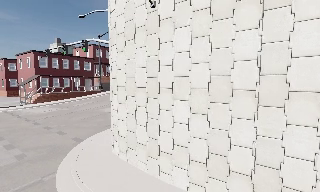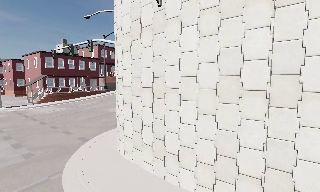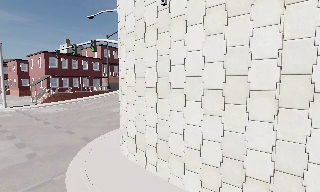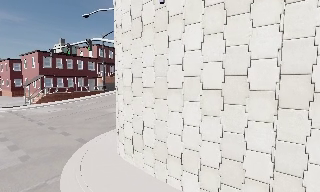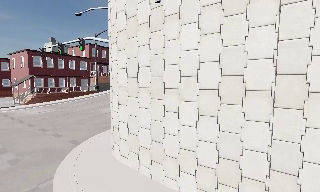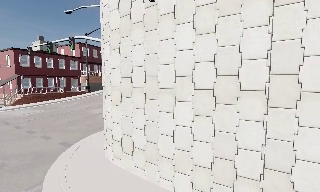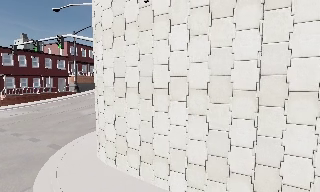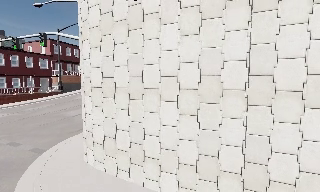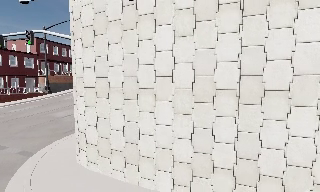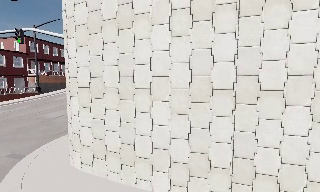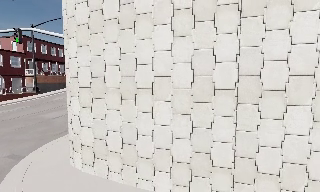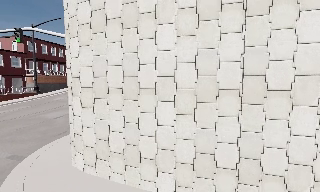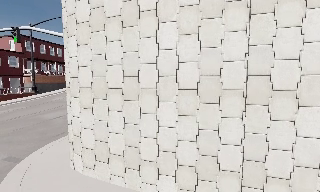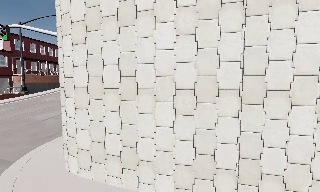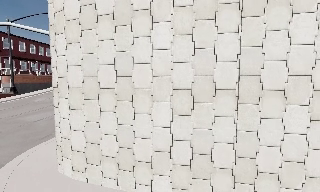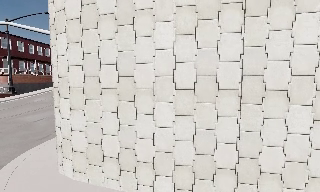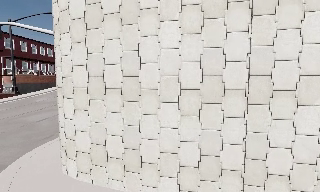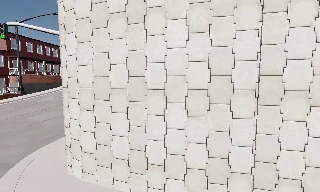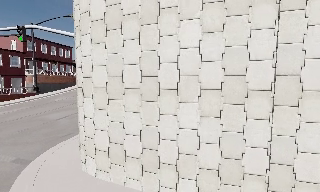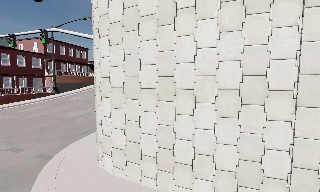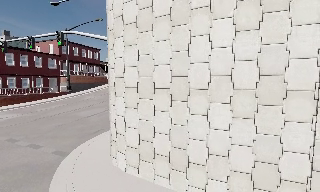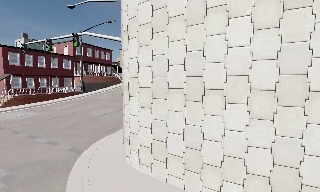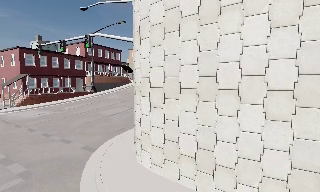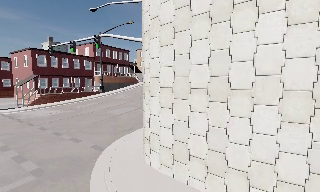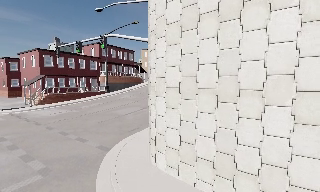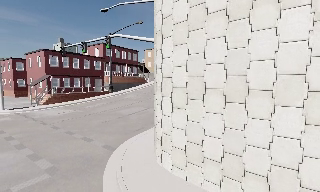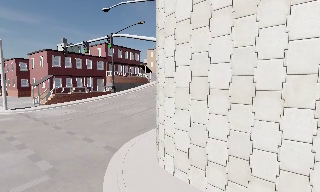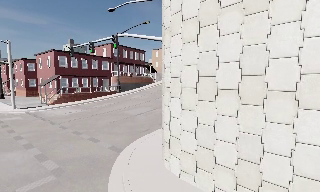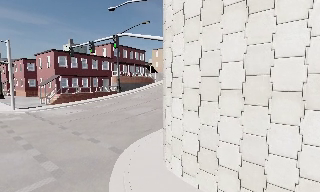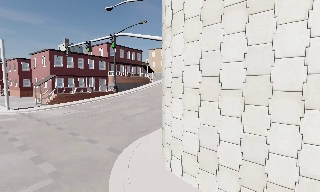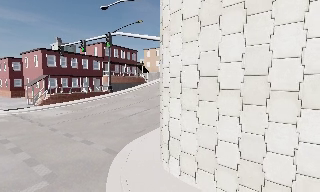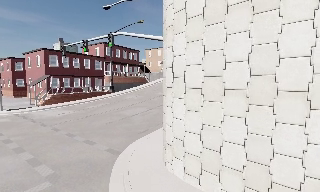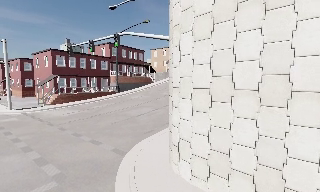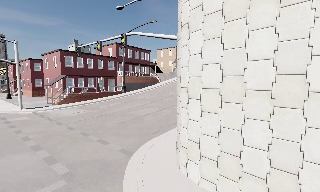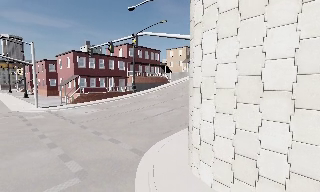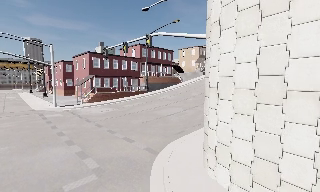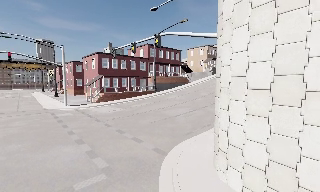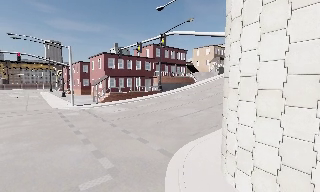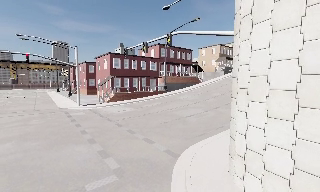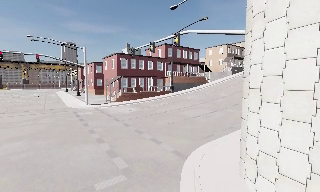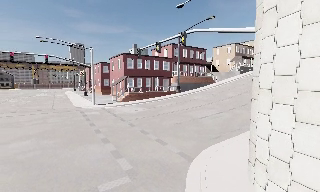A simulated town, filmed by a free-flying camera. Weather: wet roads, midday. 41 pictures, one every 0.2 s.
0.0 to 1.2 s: The camera shifts only a little, or ends up much as it began.
1.2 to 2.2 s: The camera swings to its right by about 10 degrees, and the scene slides to the left.
2.2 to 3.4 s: The camera travels to its left, about 0.5 m.
3.4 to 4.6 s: The camera swings to its left by about 20 degrees, and the scene slides to the right. It travels to its left, about 0.5 m, so close, fixed things drift to the right.
4.6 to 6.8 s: The camera travels forward and to its left, about 1 m, so what stands in front looms larger.
6.8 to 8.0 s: The camera swings to its left by about 15 degrees, and the scene slides to the right.
The film runs forward here.
